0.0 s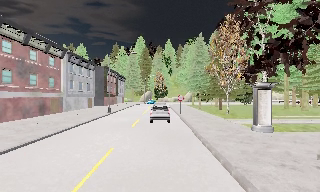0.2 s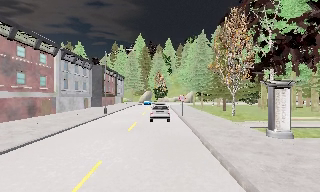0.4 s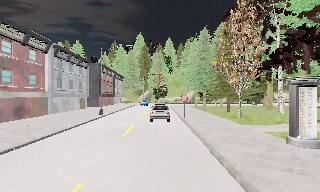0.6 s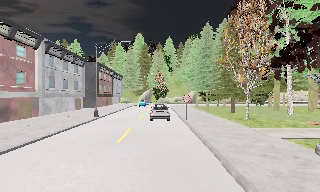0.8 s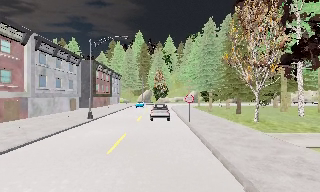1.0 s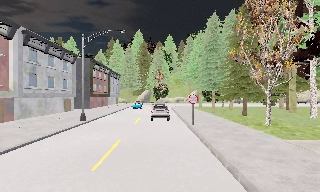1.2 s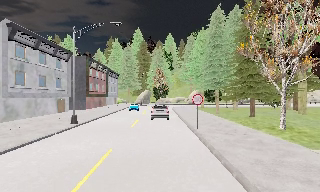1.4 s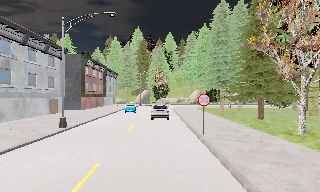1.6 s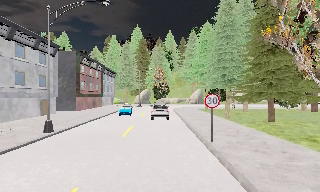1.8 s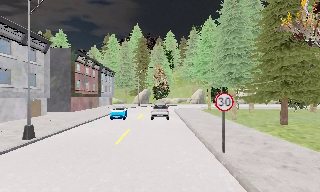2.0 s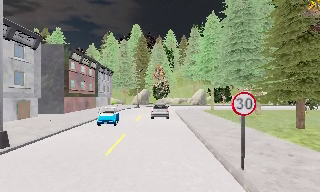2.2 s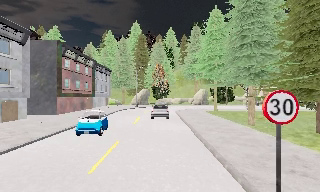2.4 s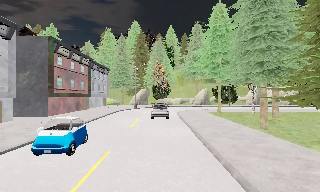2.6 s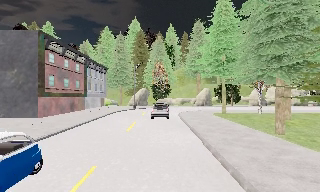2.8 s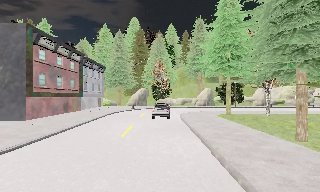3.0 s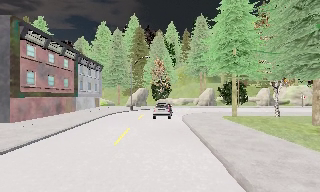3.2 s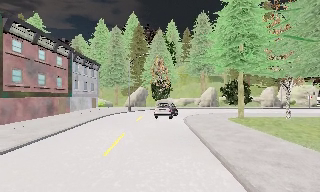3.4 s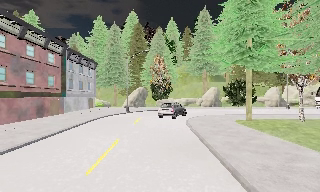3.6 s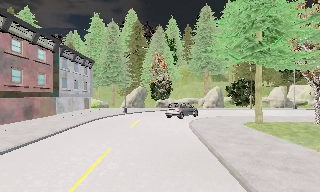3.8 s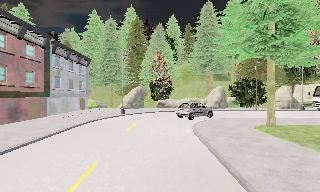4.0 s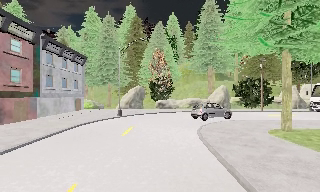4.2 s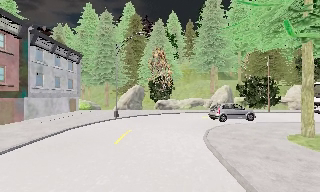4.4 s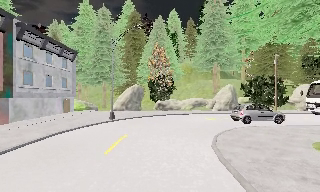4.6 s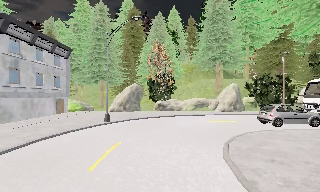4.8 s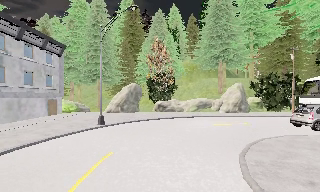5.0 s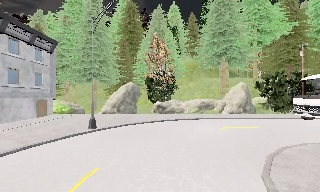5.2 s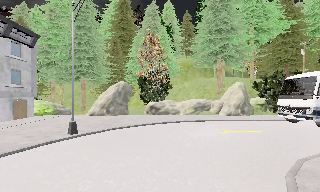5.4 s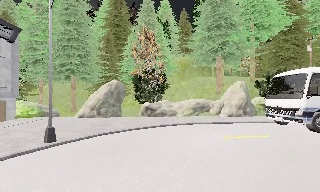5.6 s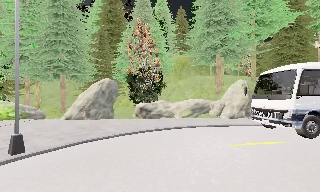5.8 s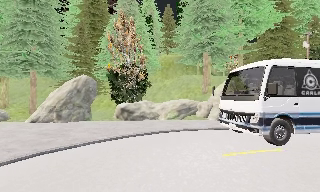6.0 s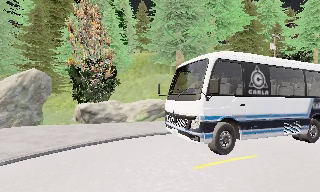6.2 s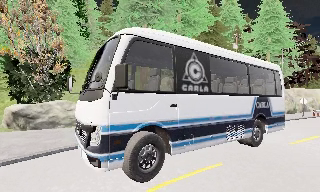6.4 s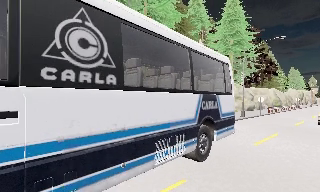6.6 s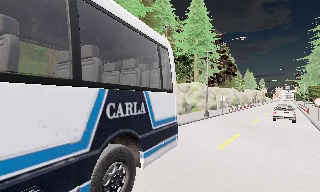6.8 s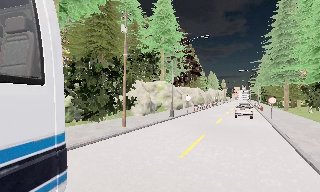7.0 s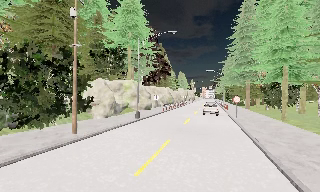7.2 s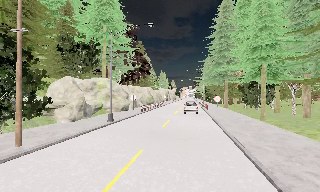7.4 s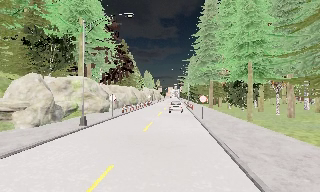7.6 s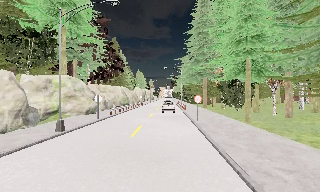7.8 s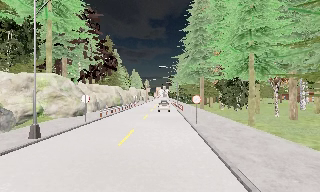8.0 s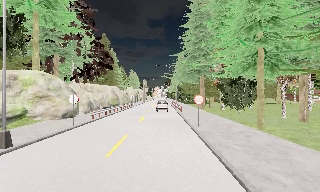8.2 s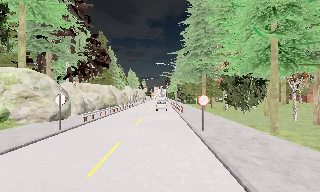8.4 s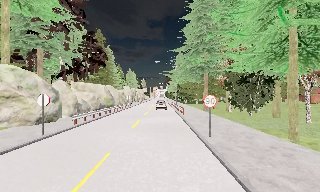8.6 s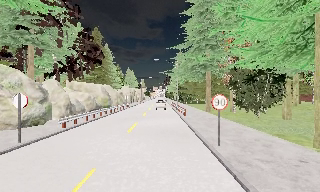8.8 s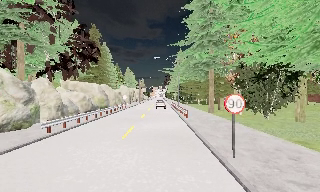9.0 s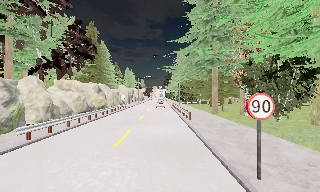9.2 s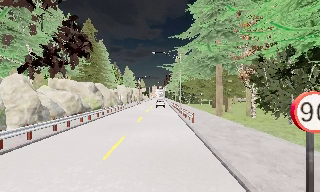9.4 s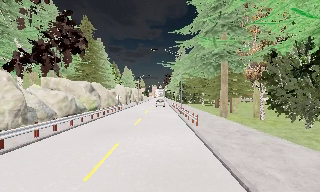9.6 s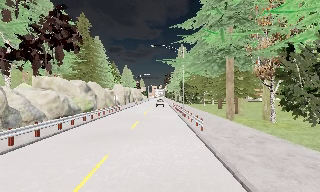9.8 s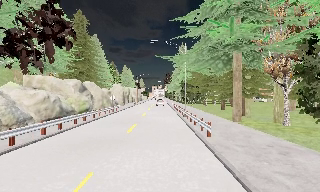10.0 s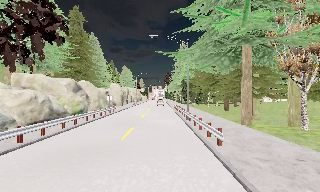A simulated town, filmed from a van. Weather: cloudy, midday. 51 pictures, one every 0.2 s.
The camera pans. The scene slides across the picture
to the left.
The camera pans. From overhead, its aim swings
clockwise.
0.0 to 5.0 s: The camera travels forward, about 35 m, so what stands in front looms larger.
5.0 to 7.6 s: The camera pans to its right, which is clockwise from overhead, by about 85 degrees. It travels forward, about 19 m.
7.6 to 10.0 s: The camera travels forward, about 17 m, so what stands in front looms larger.
The film runs forward here.
